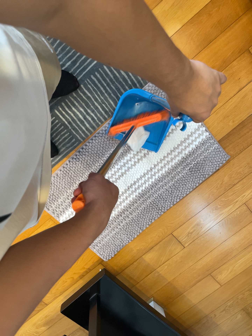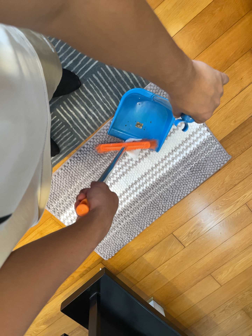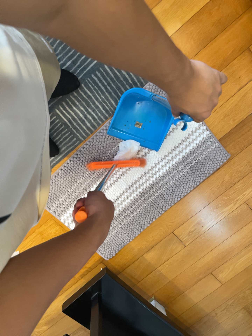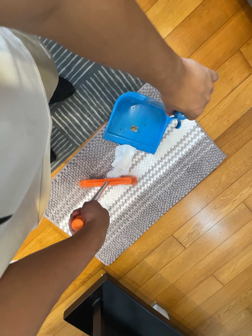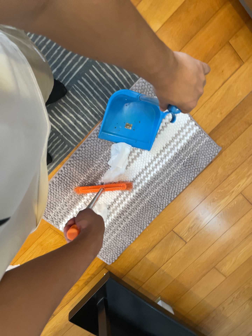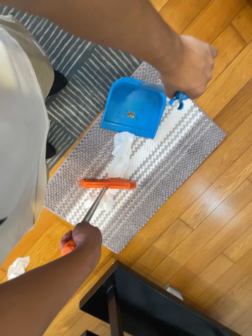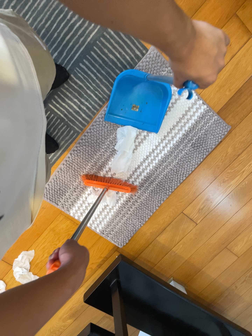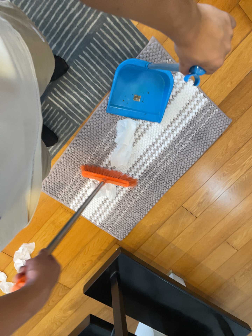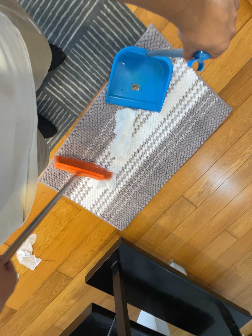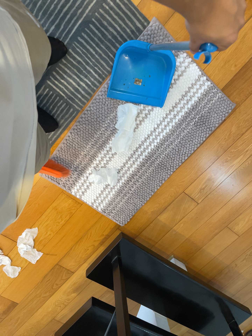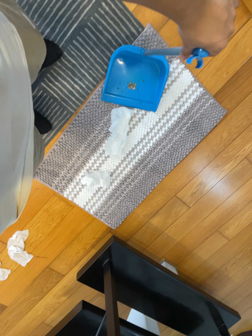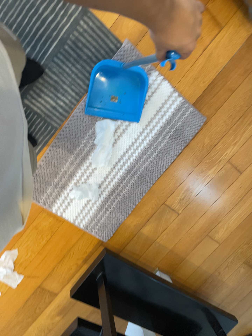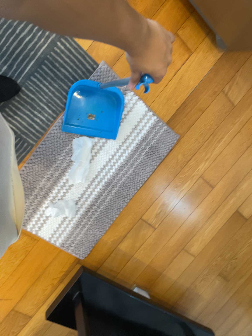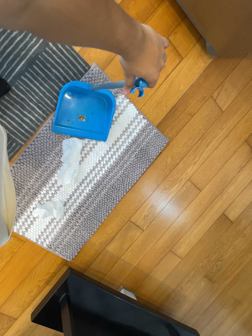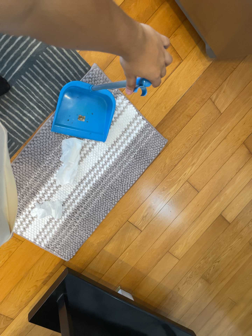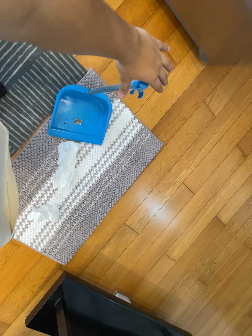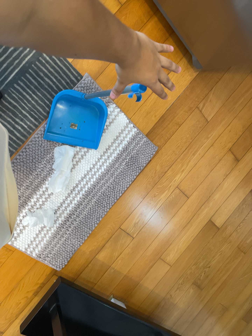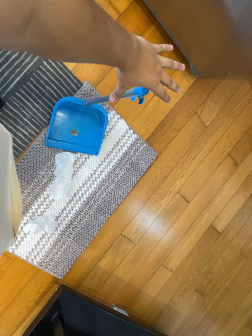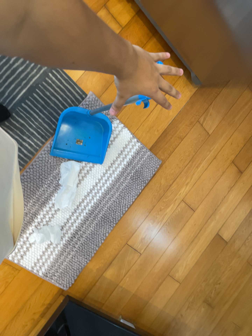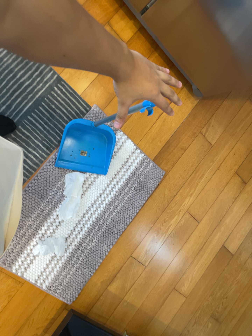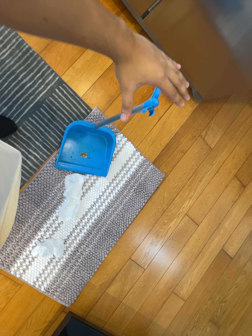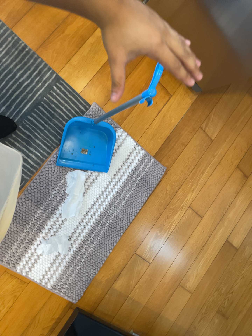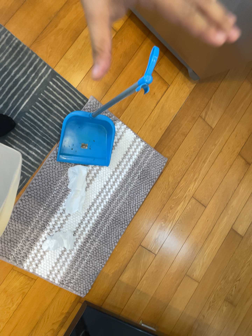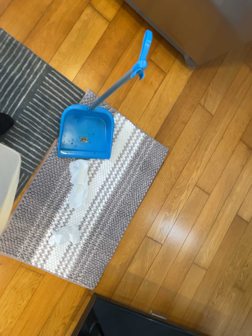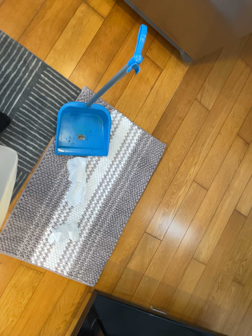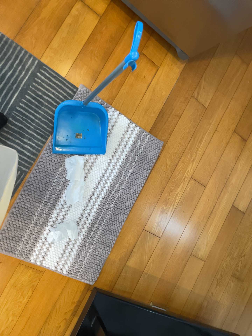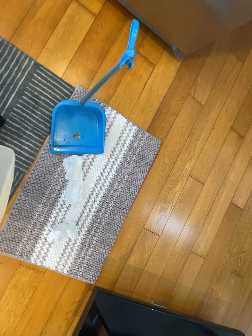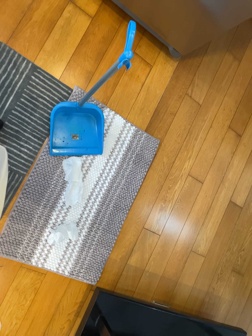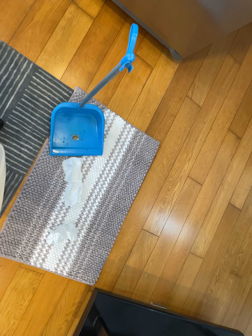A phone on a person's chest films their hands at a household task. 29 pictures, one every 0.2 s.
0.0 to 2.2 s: The camera rolls about its line of sight by about 10 degrees, and the scene rotates counterclockwise.
2.2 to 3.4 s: The camera pans to its right by about 10 degrees. It travels to its left and backward, about 8 cm. Its aim tips toward the top of its view by about 10 degrees, and the scene shifts downward.
3.4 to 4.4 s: The camera travels toward the bottom of its view, about 8 cm.
4.4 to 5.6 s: The camera shifts only a little, or ends up much as it began.
The film runs backward here.
